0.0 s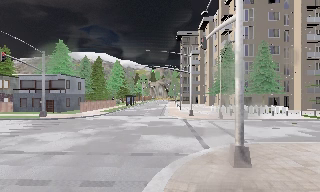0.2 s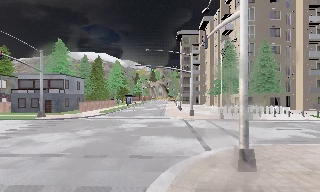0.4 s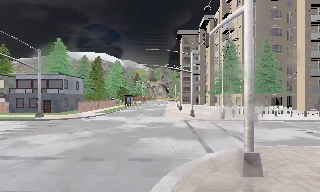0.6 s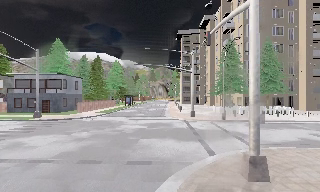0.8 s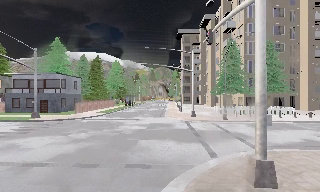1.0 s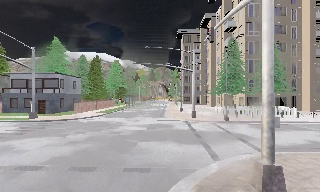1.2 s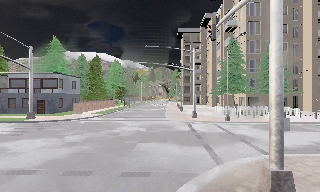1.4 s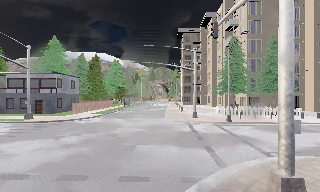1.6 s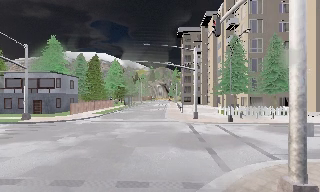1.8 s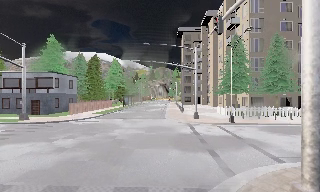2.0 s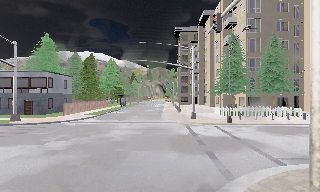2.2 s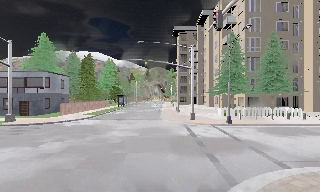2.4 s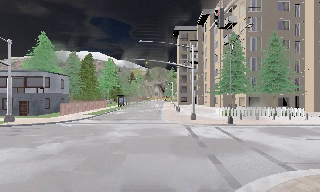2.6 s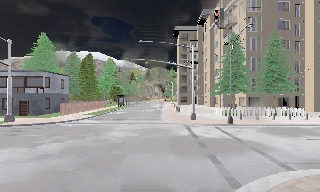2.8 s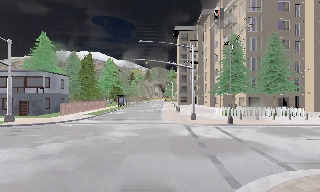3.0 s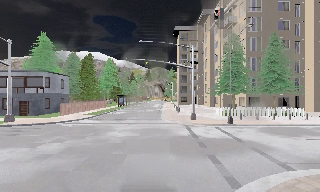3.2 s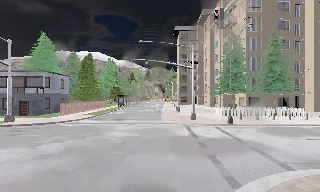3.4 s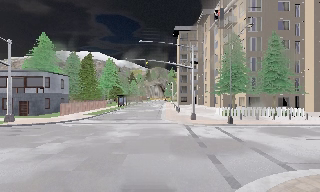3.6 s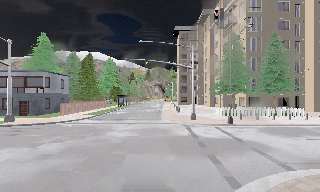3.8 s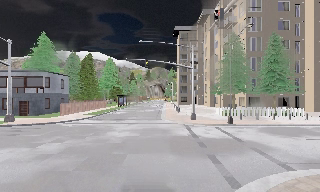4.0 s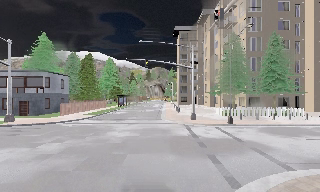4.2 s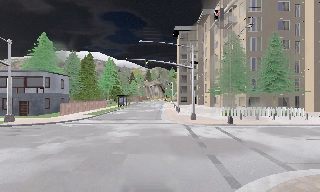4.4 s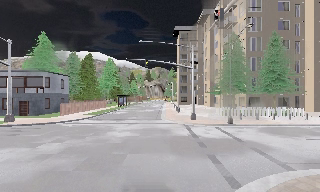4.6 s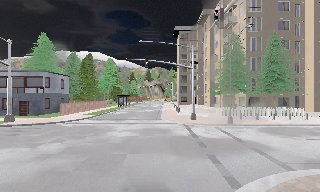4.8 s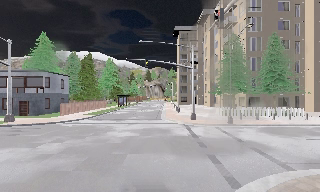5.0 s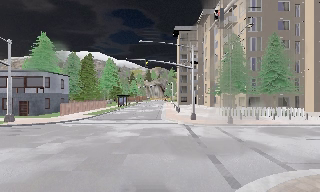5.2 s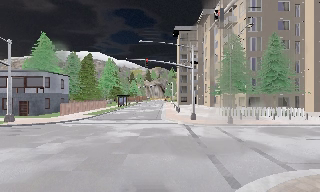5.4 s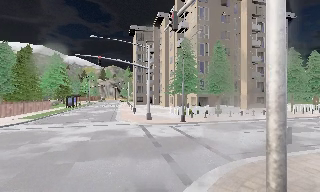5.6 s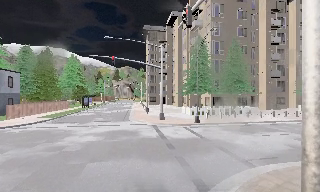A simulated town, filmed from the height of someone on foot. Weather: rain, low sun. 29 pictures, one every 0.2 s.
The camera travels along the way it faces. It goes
forward.
0.0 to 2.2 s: The camera travels forward, about 3.5 m, so what stands in front looms larger.
2.2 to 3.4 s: The camera shifts only a little, or ends up much as it began.
3.4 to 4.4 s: The camera keeps its place and its aim.
4.4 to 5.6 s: The scene slides to the left, as the camera pans about 10 degrees to its right. It travels forward, about 0.5 m, so what stands in front looms larger. It gains speed.
The film runs forward here.
